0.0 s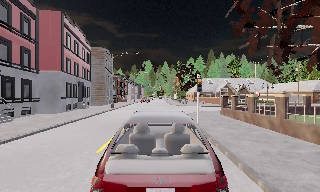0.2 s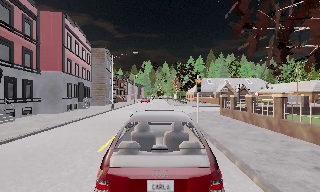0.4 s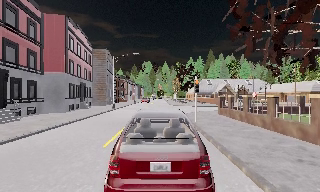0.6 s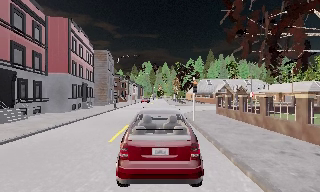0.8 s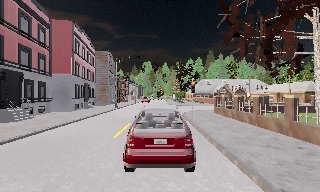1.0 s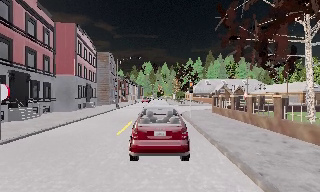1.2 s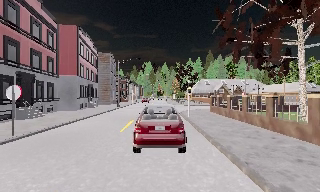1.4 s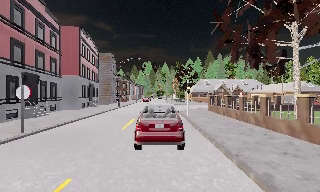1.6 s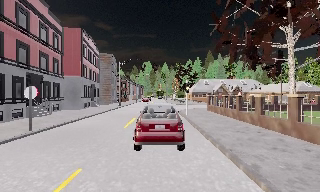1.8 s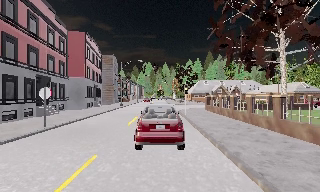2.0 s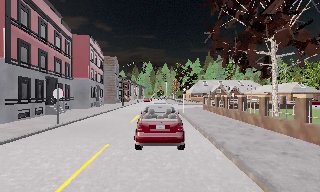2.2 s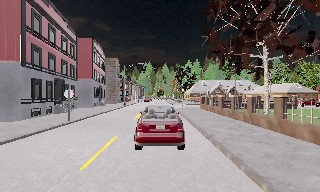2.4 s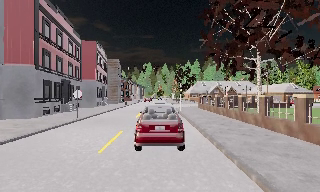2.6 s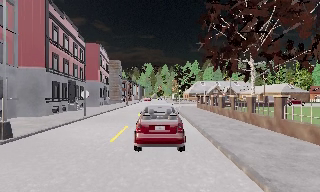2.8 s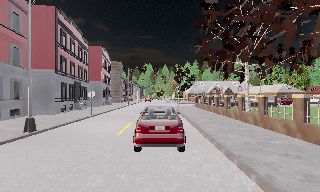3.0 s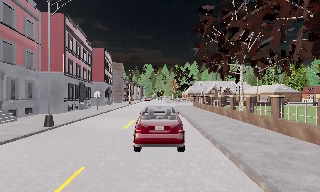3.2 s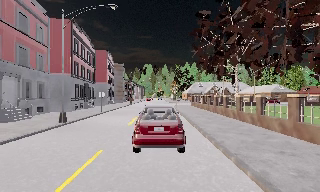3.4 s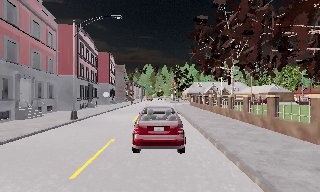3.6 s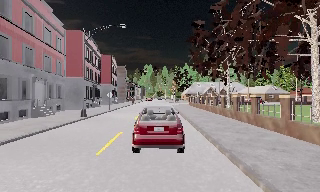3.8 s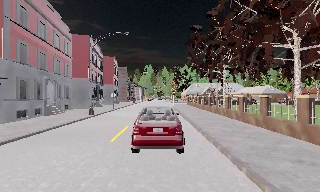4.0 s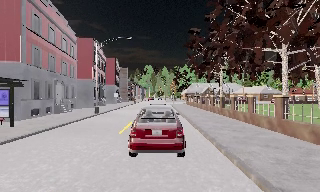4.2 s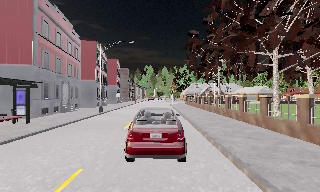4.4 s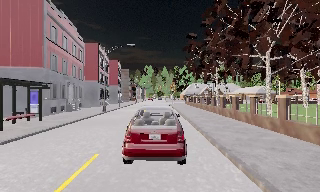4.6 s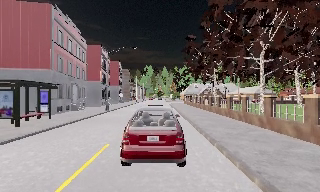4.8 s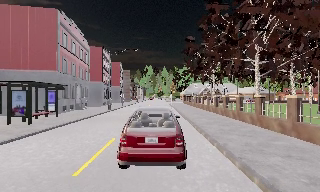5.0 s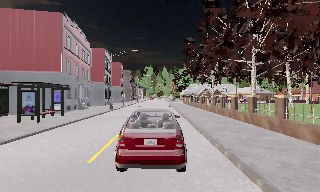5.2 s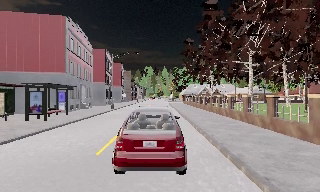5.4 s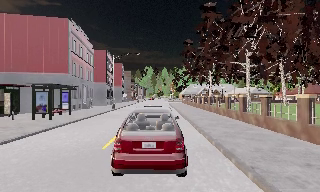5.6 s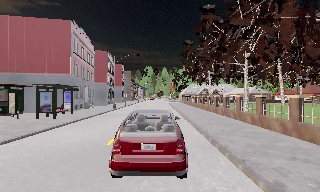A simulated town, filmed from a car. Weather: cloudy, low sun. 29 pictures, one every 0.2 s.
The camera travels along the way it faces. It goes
backward.
0.0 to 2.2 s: The camera travels backward, about 7 m, so what stands in front gets smaller. It gains speed.
2.2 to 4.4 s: The camera travels backward, about 14 m, so what stands in front gets smaller.
4.4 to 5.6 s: The camera travels backward, about 4 m, so what stands in front gets smaller. It loses speed.
The film runs backward here.
